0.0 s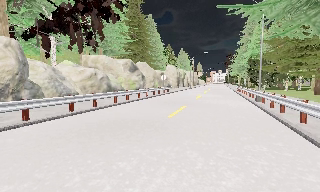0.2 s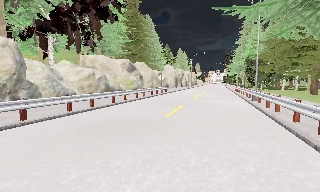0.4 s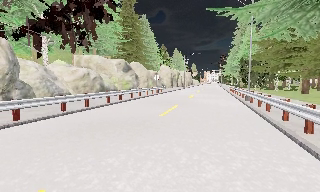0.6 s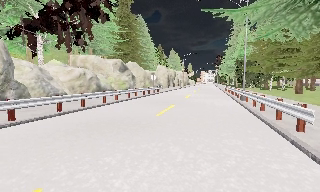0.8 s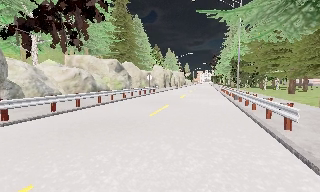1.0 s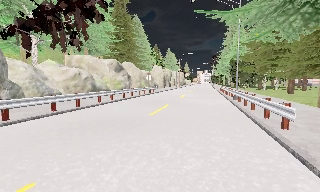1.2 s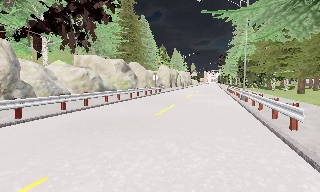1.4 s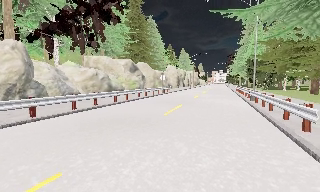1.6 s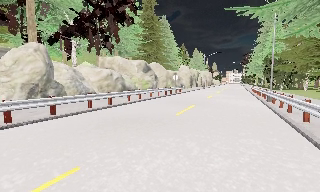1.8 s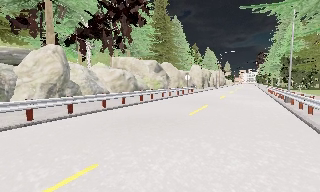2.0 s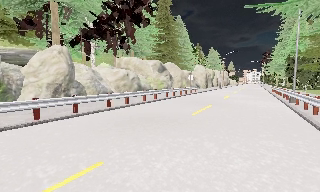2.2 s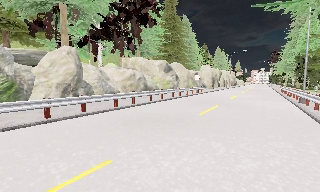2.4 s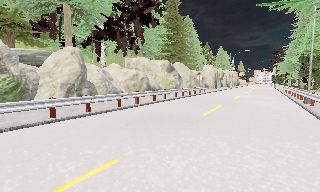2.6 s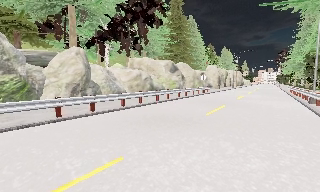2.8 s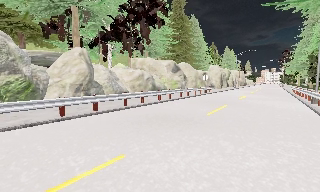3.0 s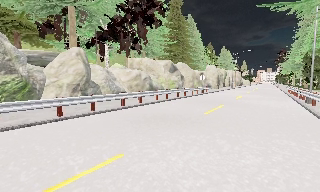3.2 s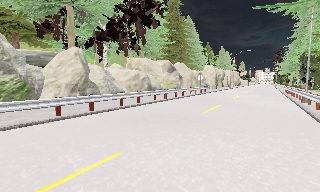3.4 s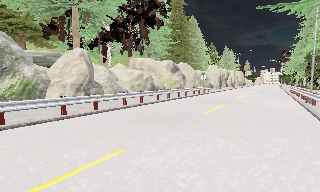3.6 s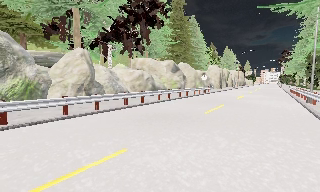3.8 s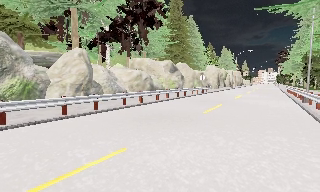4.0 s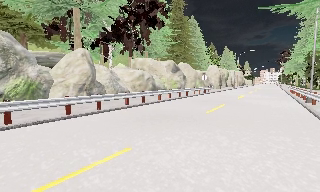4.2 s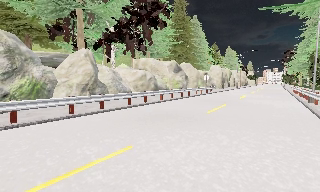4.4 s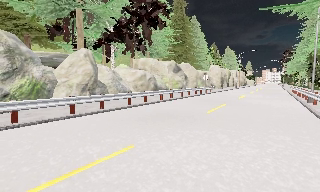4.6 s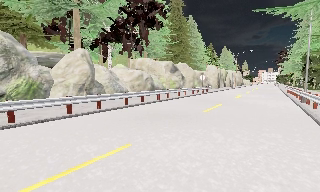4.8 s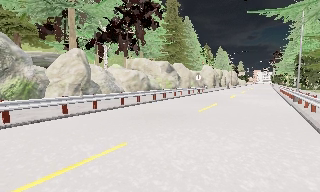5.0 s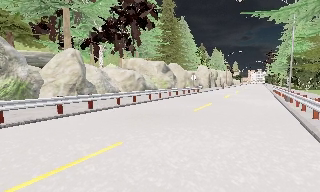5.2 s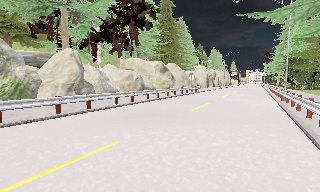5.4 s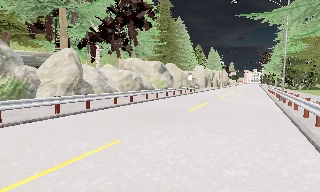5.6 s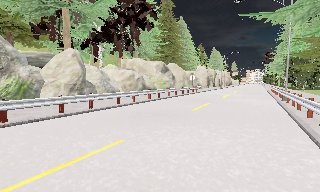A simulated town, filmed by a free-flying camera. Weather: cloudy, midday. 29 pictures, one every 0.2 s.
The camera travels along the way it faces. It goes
backward.
0.0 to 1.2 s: The camera shifts only a little, or ends up much as it began.
1.2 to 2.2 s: The camera swings to its left by about 15 degrees, and the scene slides to the right.
2.2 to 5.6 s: The camera travels backward, about 1 m, so what stands in front gets smaller.
The film runs backward here.
